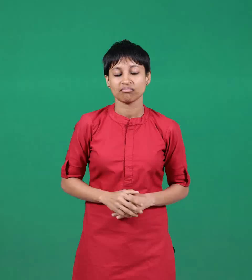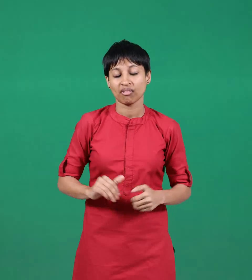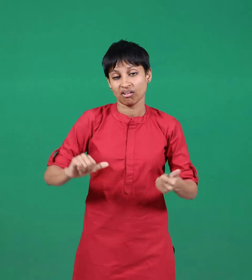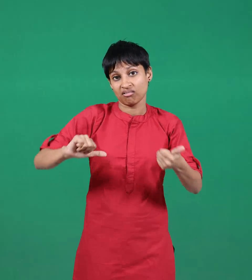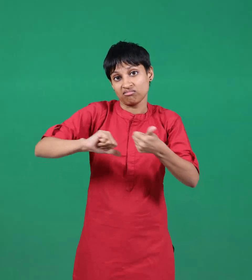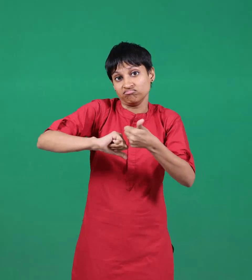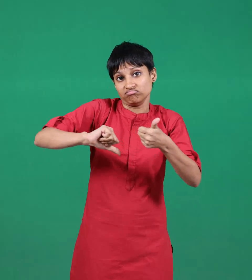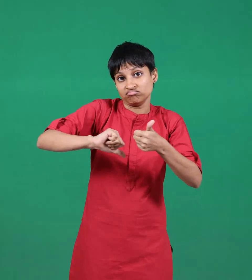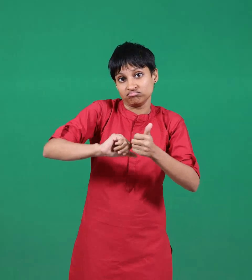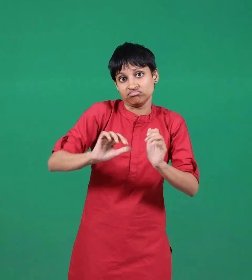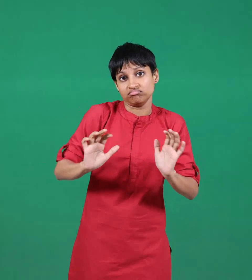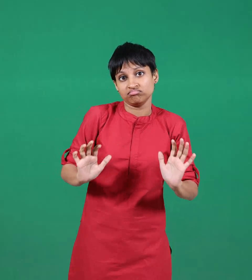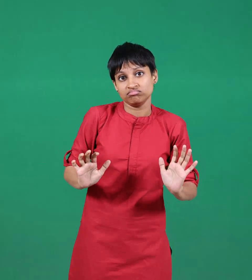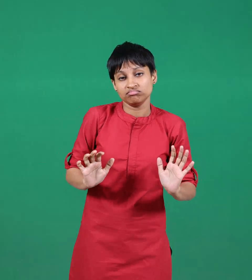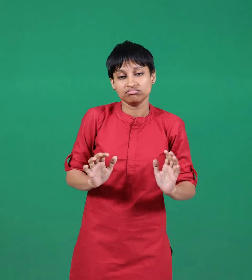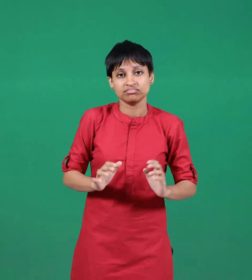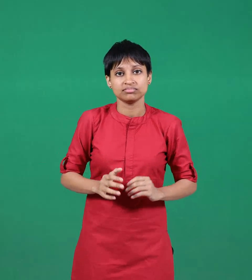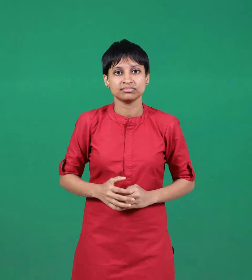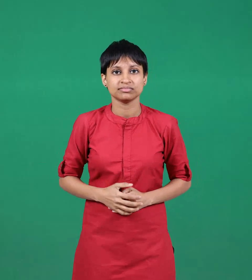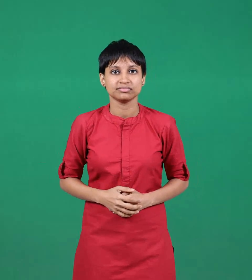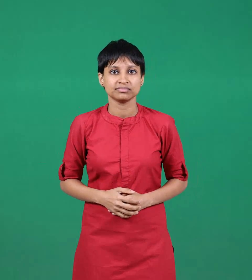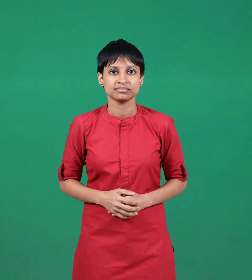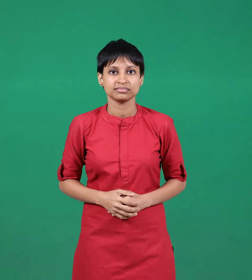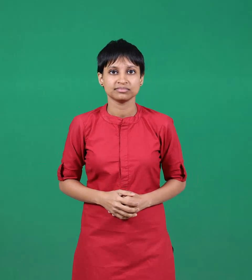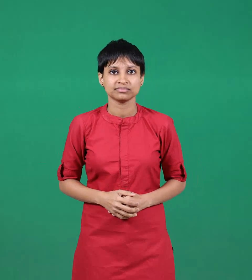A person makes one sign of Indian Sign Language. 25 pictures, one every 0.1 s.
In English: risk
